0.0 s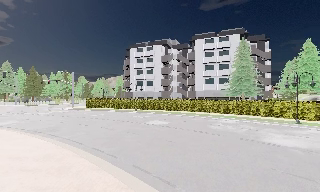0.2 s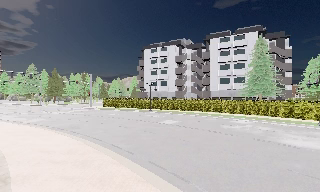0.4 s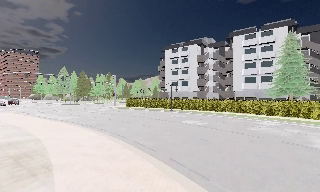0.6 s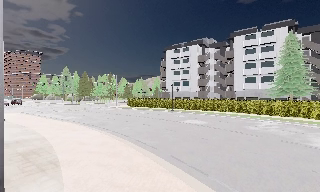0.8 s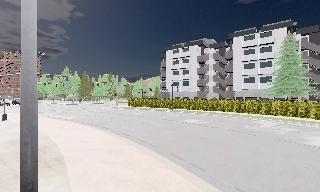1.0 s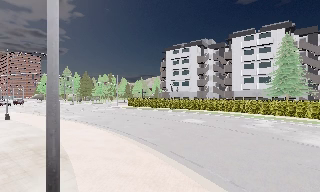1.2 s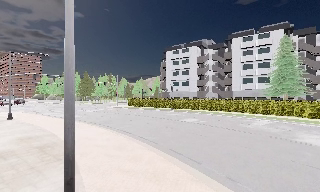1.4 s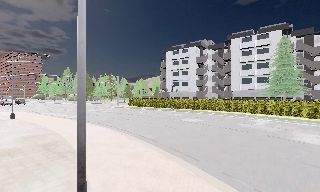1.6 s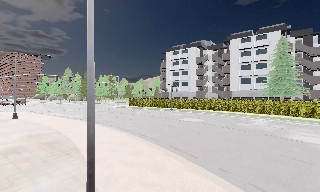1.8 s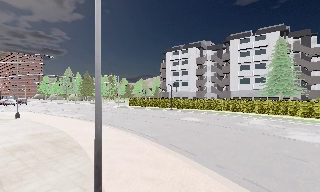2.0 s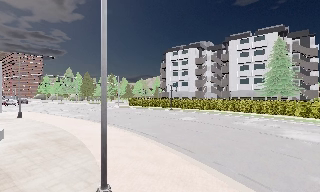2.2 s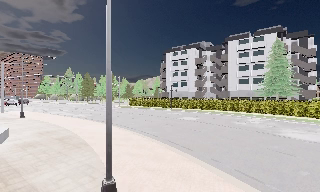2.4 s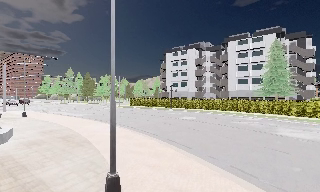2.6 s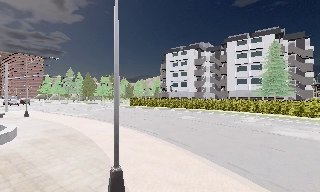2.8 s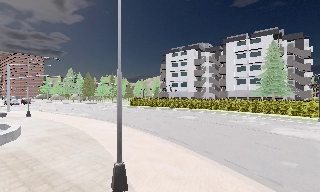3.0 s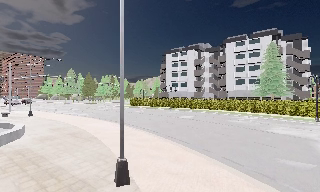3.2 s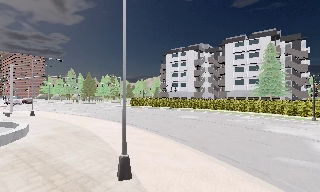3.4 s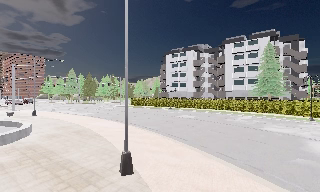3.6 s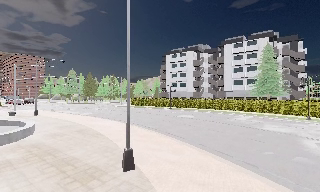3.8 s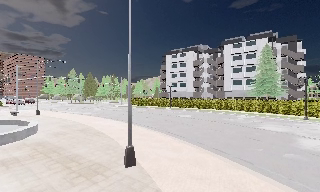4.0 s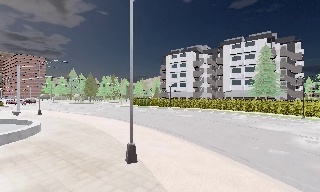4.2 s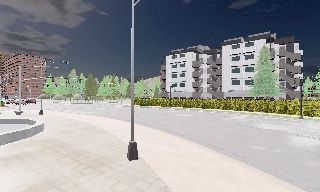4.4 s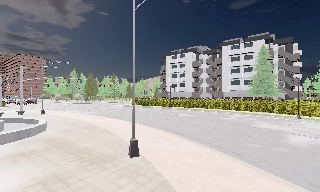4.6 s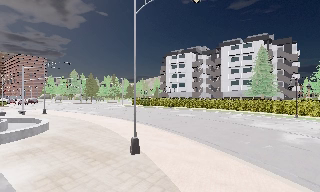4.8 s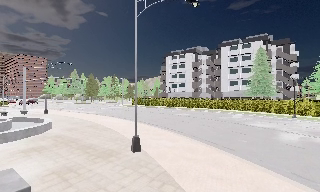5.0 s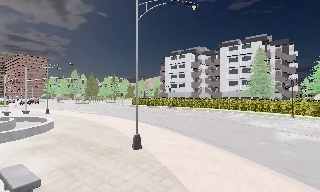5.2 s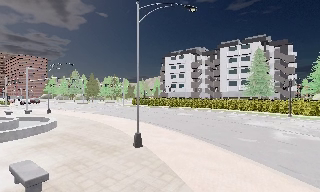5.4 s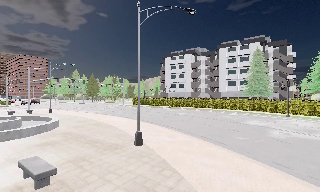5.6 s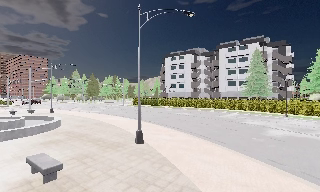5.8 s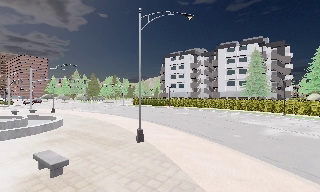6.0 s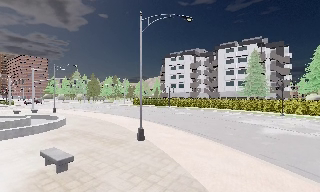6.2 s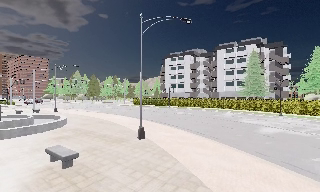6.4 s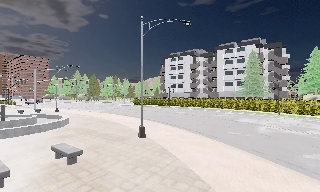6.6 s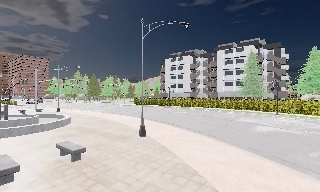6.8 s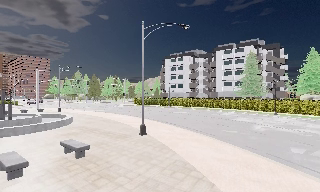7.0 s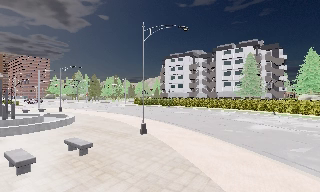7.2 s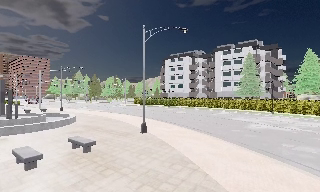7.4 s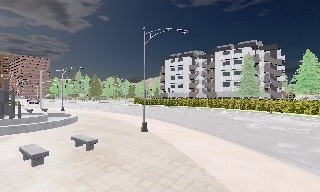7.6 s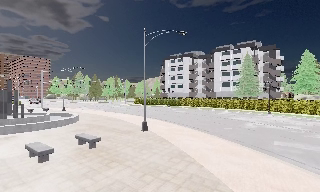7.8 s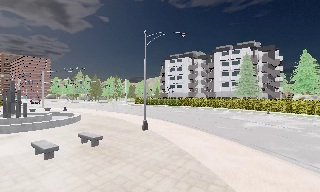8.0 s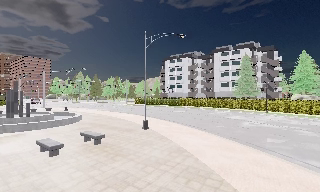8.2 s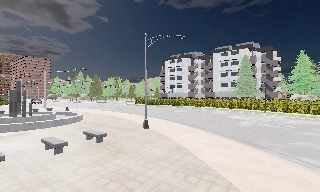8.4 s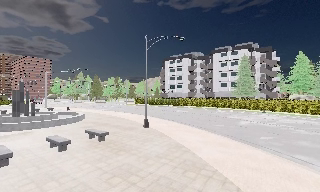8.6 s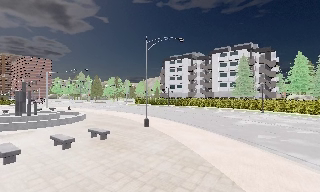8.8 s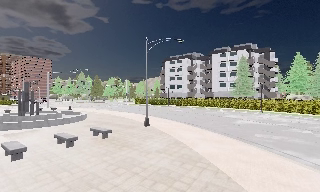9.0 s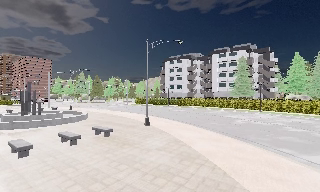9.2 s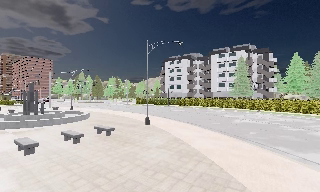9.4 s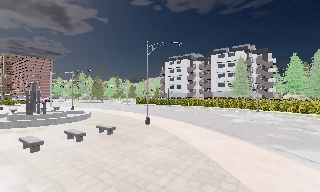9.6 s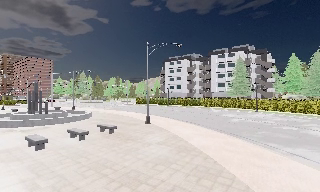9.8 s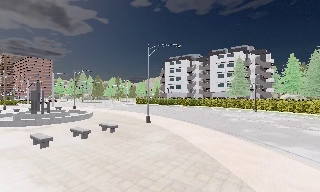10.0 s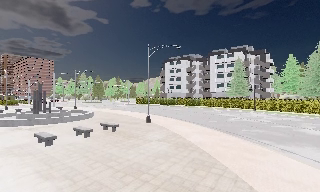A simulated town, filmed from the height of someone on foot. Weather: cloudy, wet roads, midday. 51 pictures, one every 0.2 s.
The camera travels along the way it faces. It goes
backward.
0.0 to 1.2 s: The camera swings to its left by about 15 degrees, and the scene slides to the right. It travels backward, about 2 m, so what stands in front gets smaller.
1.2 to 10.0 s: The camera travels backward, about 13 m, so what stands in front gets smaller.
The film runs backward here.
